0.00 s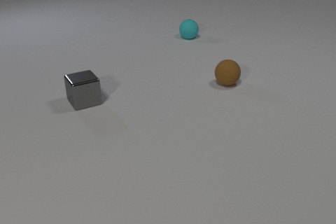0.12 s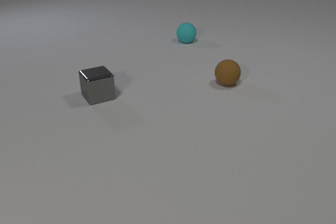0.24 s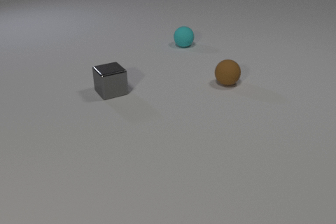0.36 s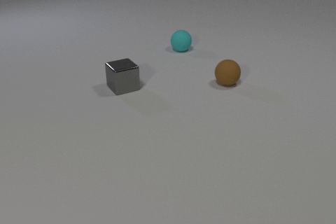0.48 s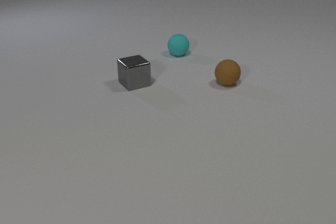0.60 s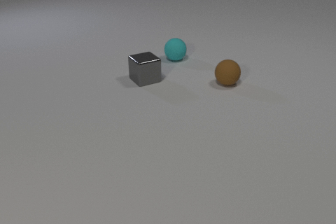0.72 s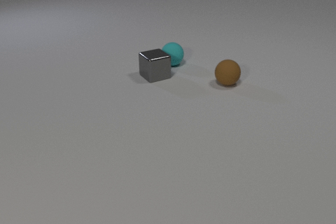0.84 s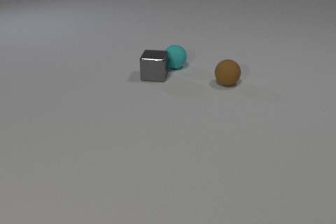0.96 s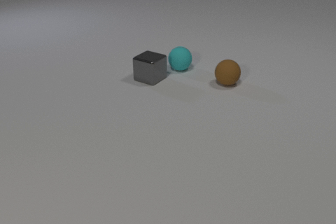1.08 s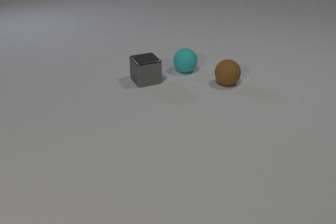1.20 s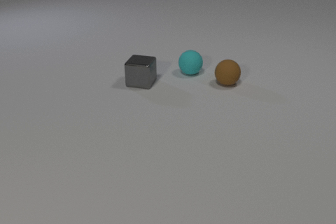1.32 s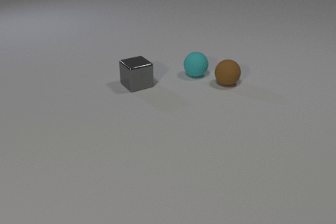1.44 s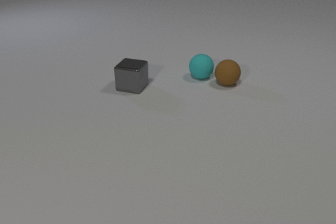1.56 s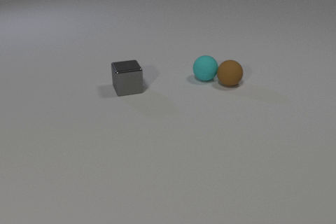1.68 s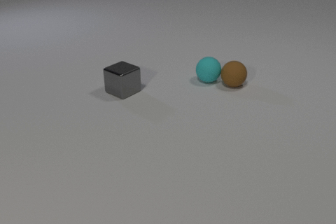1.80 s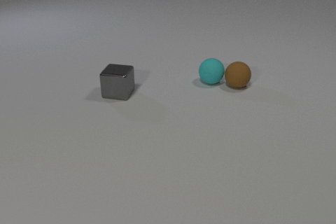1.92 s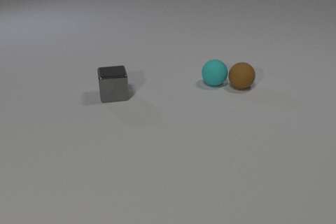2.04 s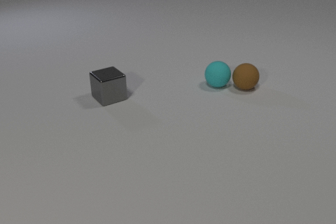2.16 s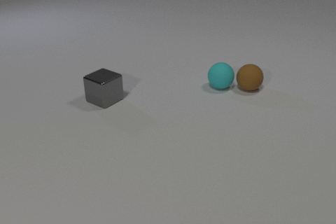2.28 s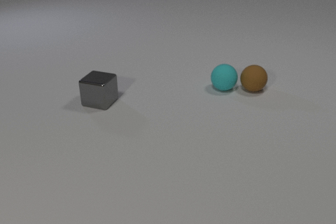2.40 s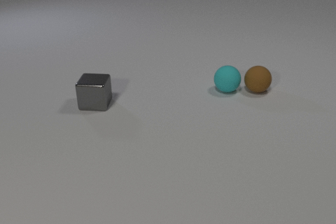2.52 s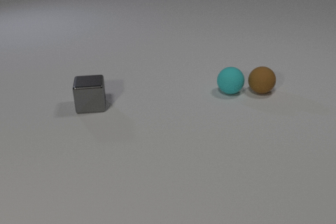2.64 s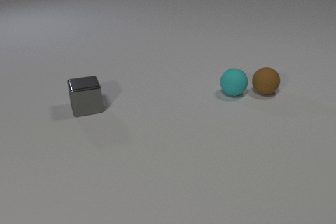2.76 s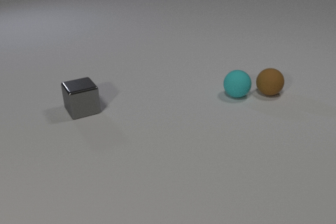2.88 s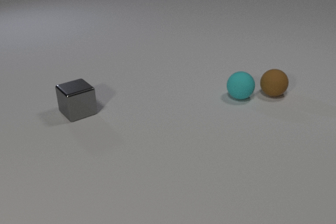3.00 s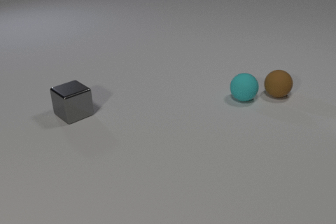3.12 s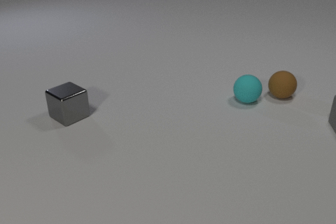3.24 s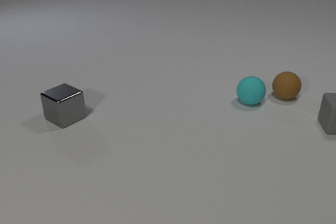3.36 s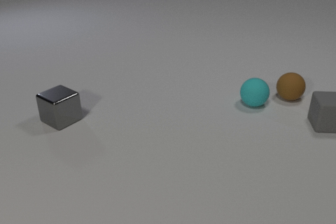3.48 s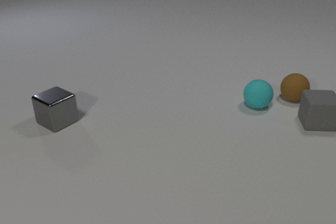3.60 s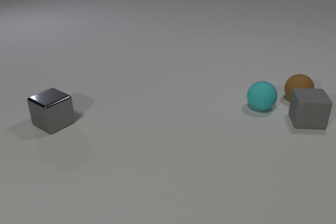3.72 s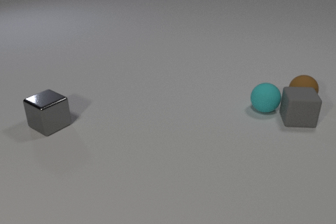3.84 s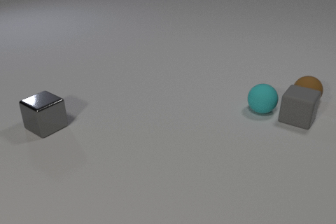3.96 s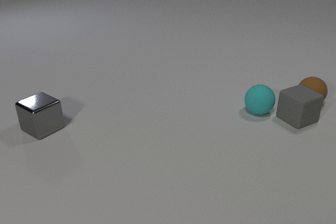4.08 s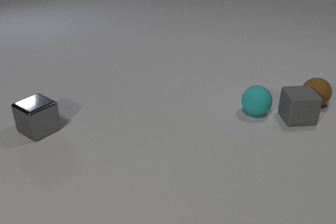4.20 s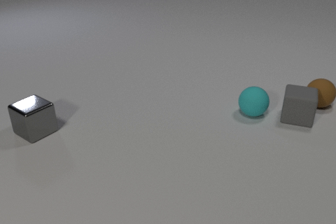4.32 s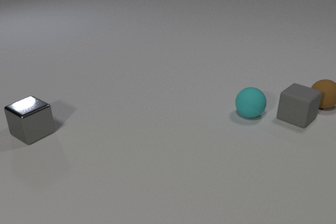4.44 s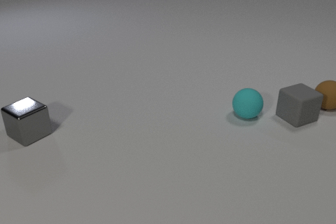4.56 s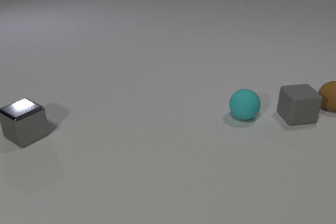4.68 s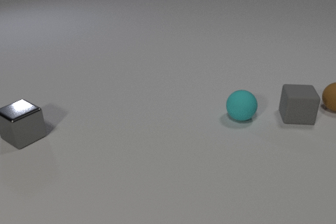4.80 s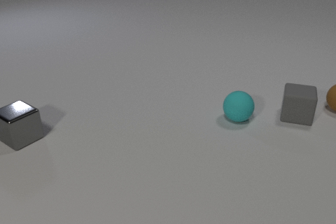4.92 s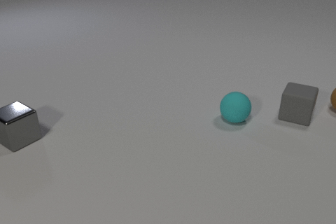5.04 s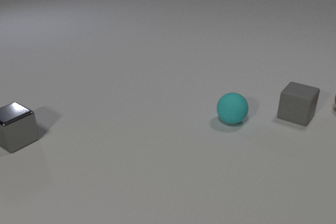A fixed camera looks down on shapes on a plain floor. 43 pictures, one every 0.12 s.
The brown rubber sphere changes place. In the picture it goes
to the right.
The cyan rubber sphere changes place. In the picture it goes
toward the camera.
0.00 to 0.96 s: The cyan rubber sphere rolls toward the camera. The gray metal cube slides to the right and away from the camera. The cyan rubber sphere and the gray metal cube collide.
0.96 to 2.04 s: The cyan rubber sphere rolls to the right and toward the camera. The gray metal cube slides to the left and toward the camera. The brown rubber sphere rolls to the right. The cyan rubber sphere and the brown rubber sphere collide.
2.04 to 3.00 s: The cyan rubber sphere rolls to the right and toward the camera. The gray metal cube slides to the left and toward the camera. The brown rubber sphere rolls to the right.
3.00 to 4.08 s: The cyan rubber sphere rolls toward the camera and to the right. The gray metal cube slides to the left and toward the camera. The brown rubber sphere rolls to the right. The gray rubber cube comes in at the right edge, slides to the left, spins so that its near face slides to the left, clockwise seen from above. The cyan rubber sphere and the gray rubber cube collide.
4.08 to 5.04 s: The cyan rubber sphere rolls to the left and toward the camera. The gray metal cube slides to the left and toward the camera. The brown rubber sphere rolls to the right. The gray rubber cube spins so that its near face slides to the left, clockwise seen from above.
How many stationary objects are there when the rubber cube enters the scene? 0.
What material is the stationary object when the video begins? rubber.
What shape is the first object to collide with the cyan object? cube.
